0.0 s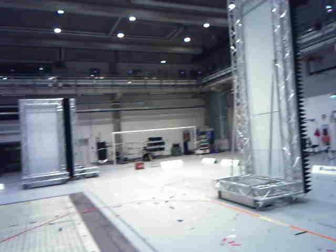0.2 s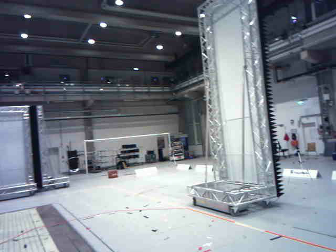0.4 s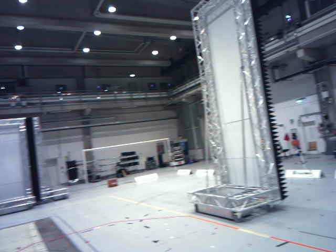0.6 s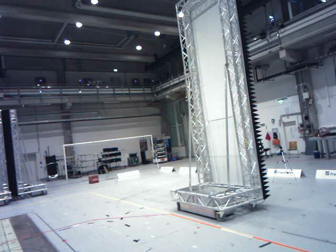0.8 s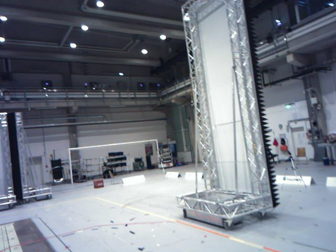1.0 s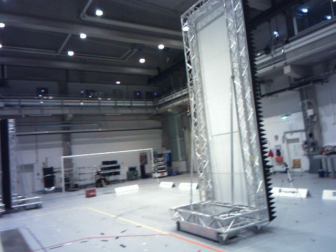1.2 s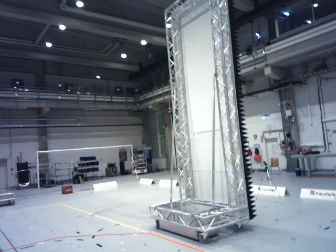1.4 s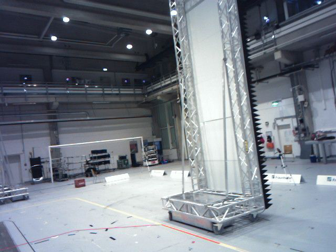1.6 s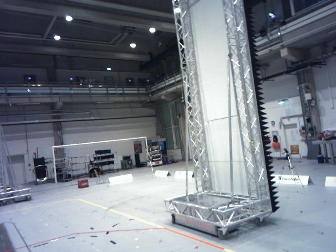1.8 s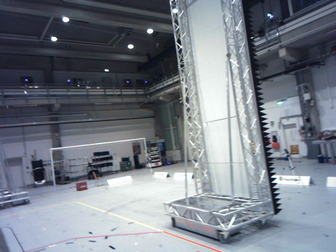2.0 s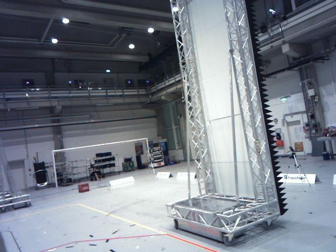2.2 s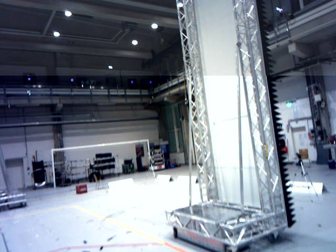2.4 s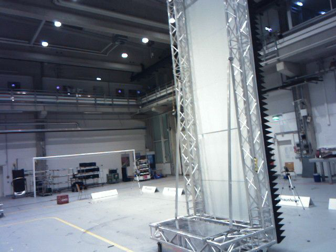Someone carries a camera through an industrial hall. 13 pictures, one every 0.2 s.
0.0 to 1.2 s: The scene slides to the left, as the camera pans about 10 degrees to its right. It travels forward, about 1.2 m, so what stands in front looms larger.
1.2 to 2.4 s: The camera travels forward, about 1.2 m, so what stands in front looms larger.
The film runs forward here.
